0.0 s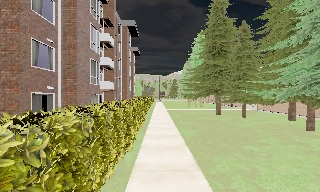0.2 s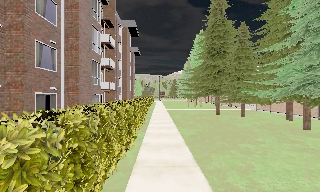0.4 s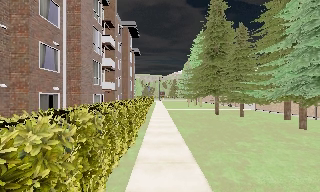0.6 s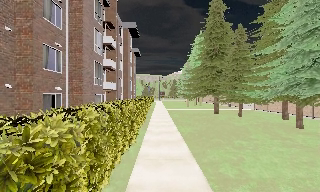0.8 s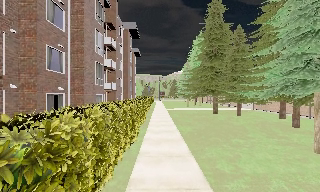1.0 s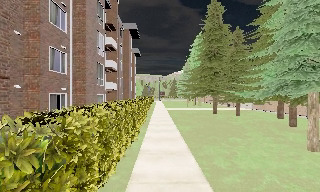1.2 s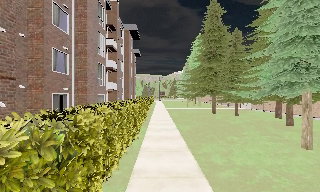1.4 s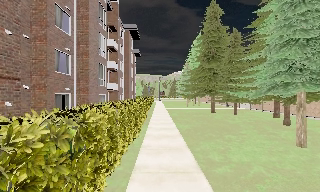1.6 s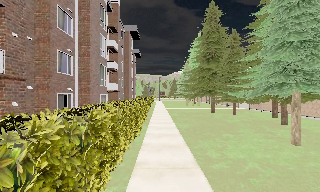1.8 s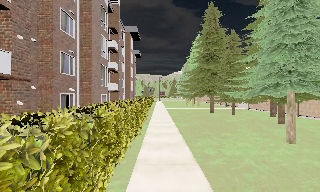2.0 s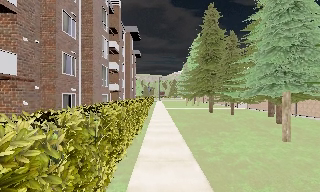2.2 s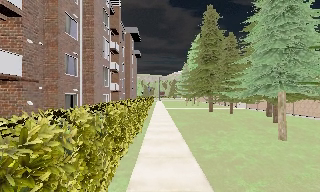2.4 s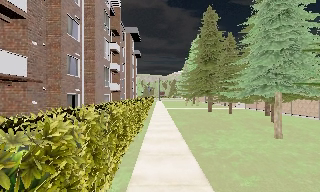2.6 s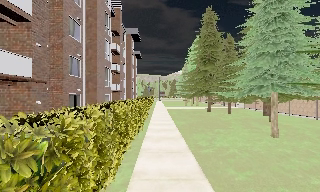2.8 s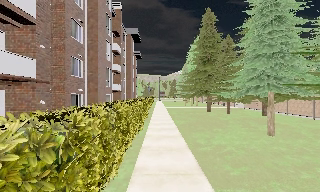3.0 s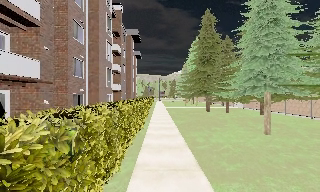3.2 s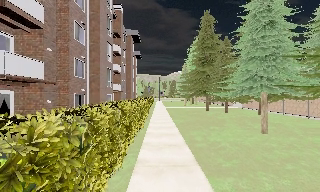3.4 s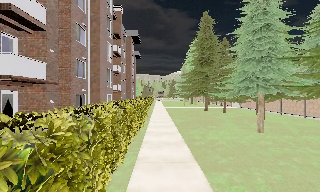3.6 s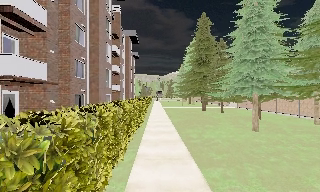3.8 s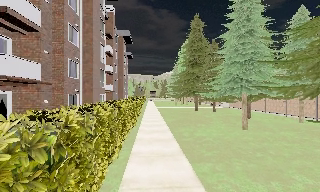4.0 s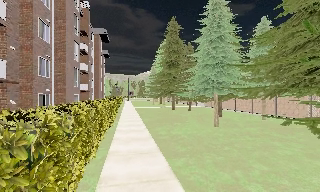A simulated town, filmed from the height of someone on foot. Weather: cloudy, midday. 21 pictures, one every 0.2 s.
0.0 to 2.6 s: The camera travels backward, about 3.5 m, so what stands in front gets smaller.
2.6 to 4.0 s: The scene slides to the left, as the camera pans about 10 degrees to its right. It travels backward, about 2 m, so what stands in front gets smaller.
The film runs backward here.
